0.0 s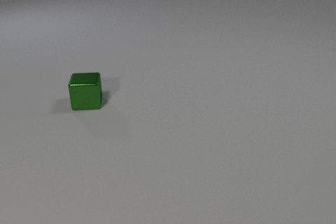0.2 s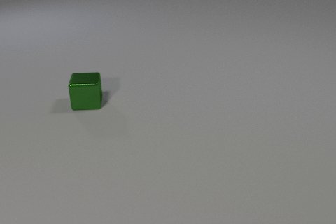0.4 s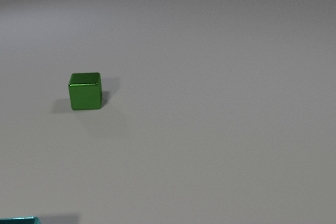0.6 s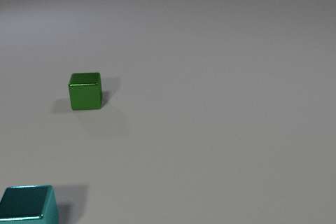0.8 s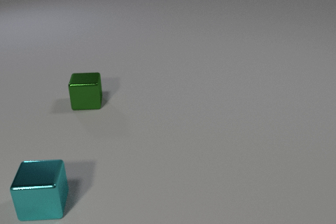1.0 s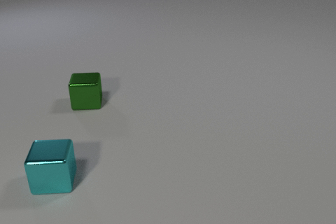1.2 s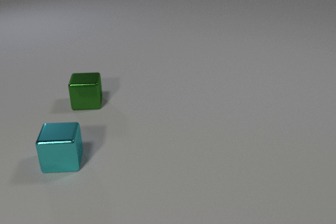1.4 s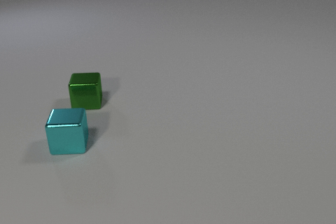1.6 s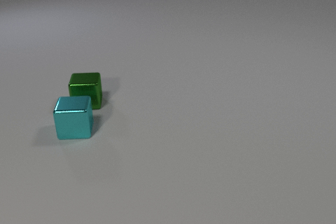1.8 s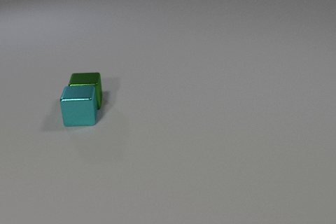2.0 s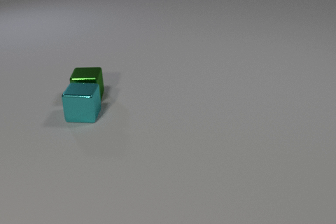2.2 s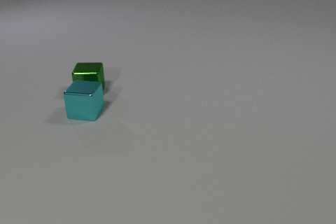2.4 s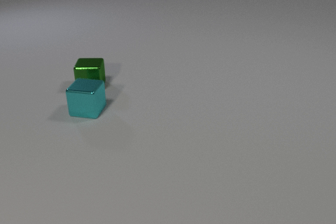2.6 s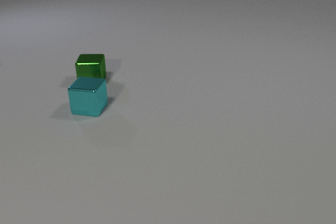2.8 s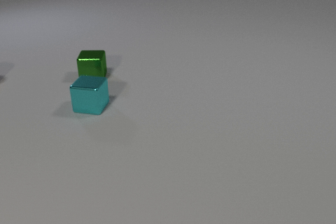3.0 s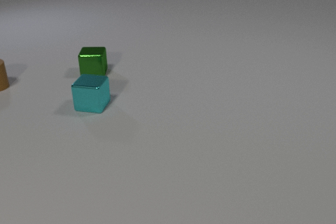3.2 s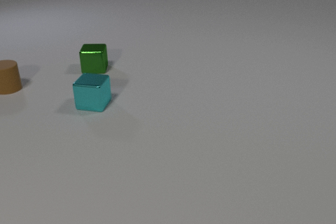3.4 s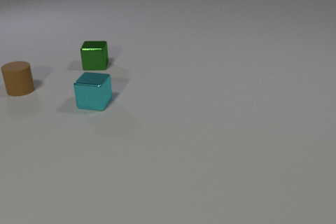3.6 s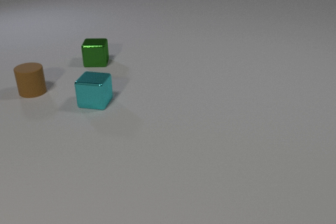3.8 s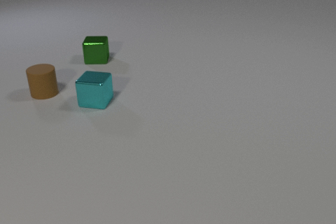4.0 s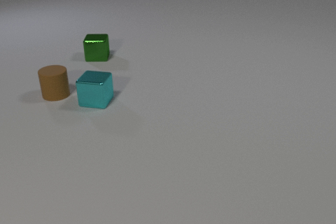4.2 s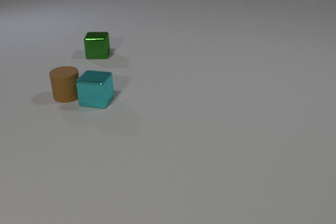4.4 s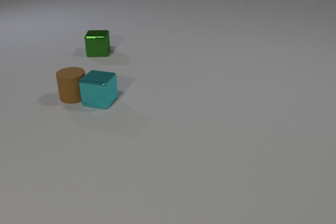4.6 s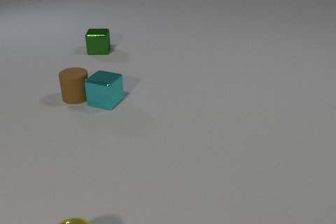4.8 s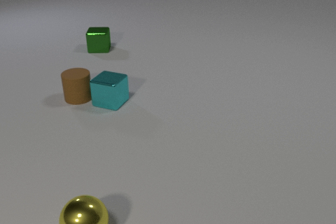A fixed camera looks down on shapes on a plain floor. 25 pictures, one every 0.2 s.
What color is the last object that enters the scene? yellow.
Are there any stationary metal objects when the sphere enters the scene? no.
How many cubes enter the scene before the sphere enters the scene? 1.
0.0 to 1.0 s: The cyan metal cube comes in at the bottom edge, slides away from the camera.
1.0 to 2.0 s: The cyan metal cube slides away from the camera. The green metal cube slides away from the camera. The cyan metal cube and the green metal cube collide.
2.0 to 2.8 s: The cyan metal cube slides away from the camera and to the right. The green metal cube slides away from the camera.
2.8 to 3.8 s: The cyan metal cube slides away from the camera. The green metal cube slides away from the camera. The brown rubber cylinder comes in at the left edge, slides to the right and toward the camera.
3.8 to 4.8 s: The cyan metal cube slides to the right. The green metal cube slides away from the camera. The brown rubber cylinder slides to the right and toward the camera. The yellow metal sphere comes in at the bottom edge, rolls away from the camera. The cyan metal cube and the brown rubber cylinder collide.
